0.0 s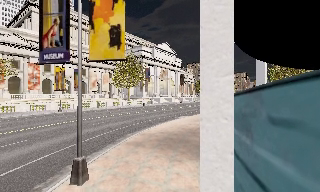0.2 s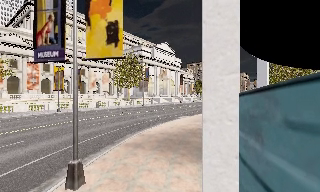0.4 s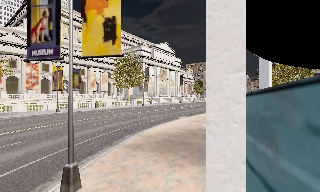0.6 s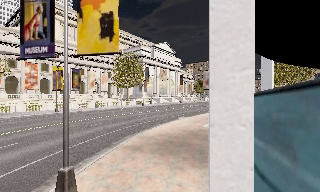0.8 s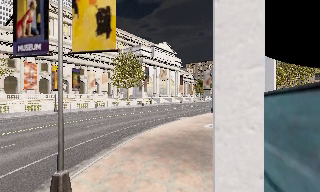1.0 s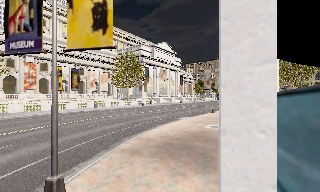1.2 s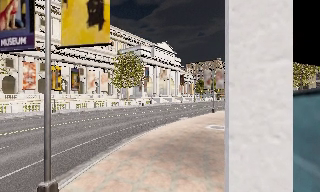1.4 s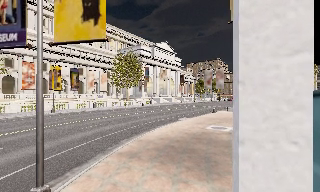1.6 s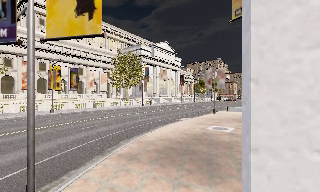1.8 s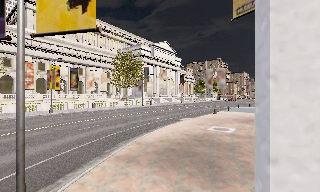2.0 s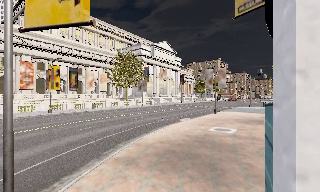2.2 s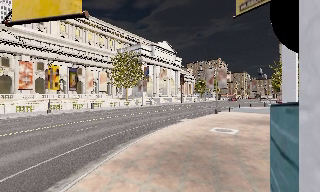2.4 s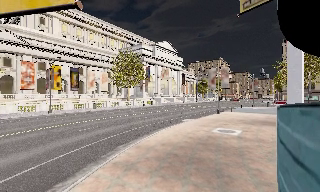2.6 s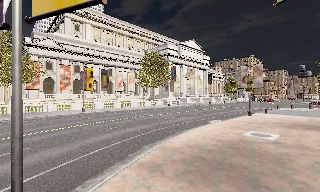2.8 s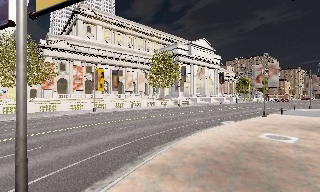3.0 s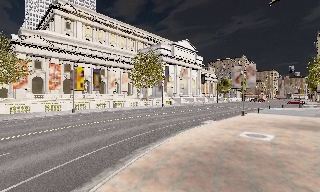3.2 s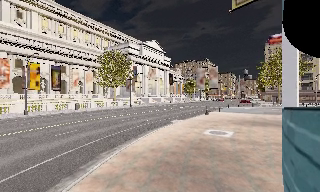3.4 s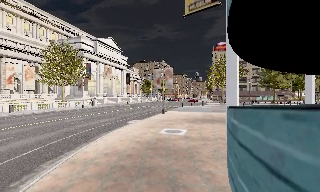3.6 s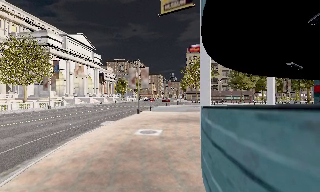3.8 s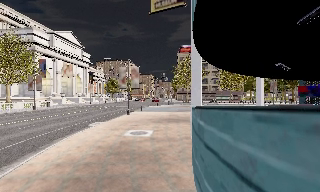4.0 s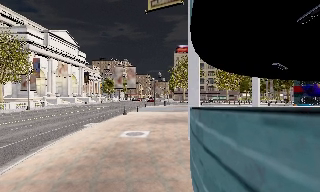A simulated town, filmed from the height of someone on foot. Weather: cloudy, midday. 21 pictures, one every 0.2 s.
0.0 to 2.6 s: The camera travels forward, about 3 m, so what stands in front looms larger.
2.6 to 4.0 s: The camera pans to its right, which is clockwise from overhead, by about 40 degrees. It travels forward, about 1.5 m.
The film runs forward here.
